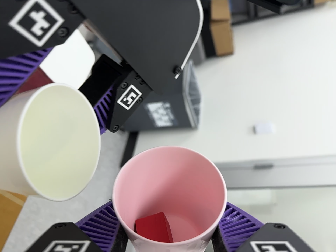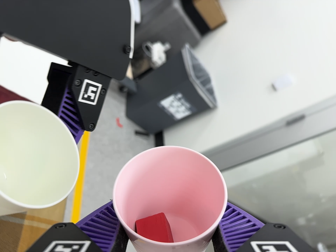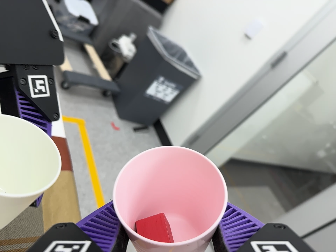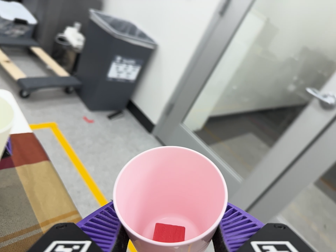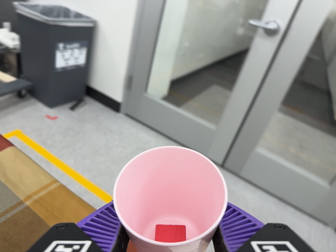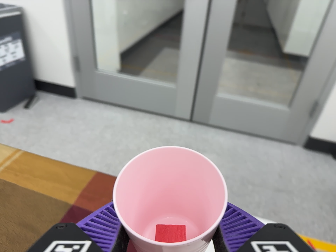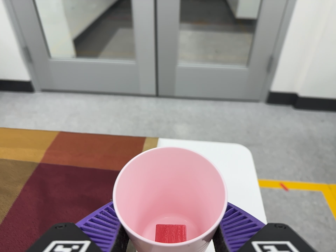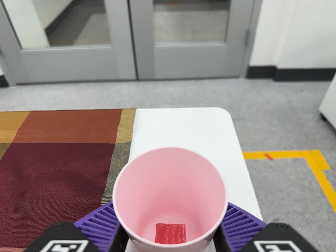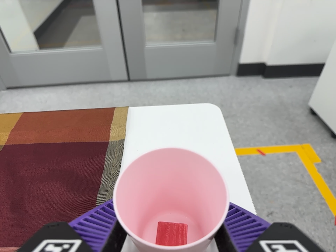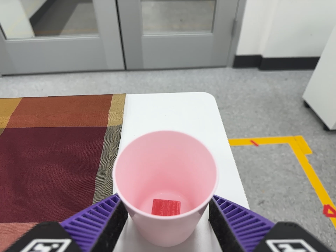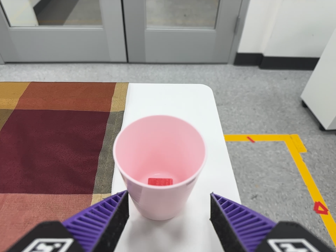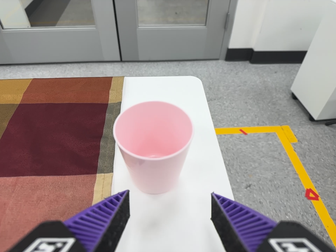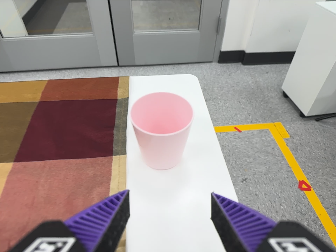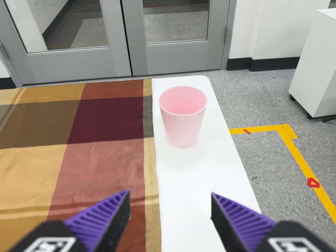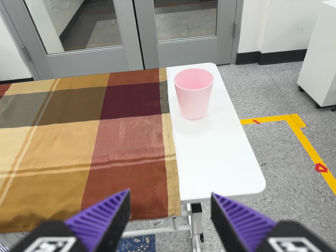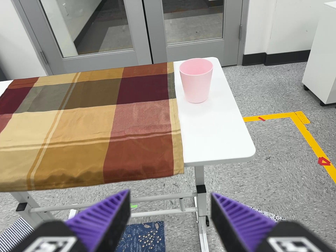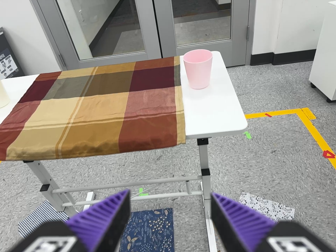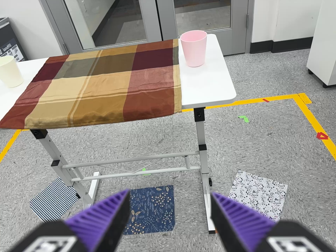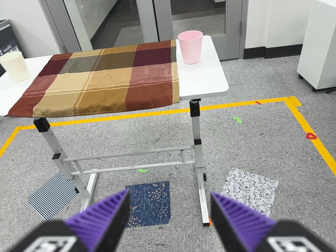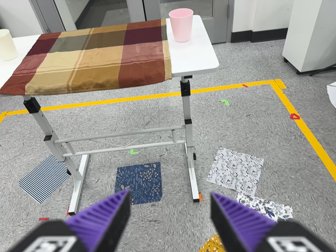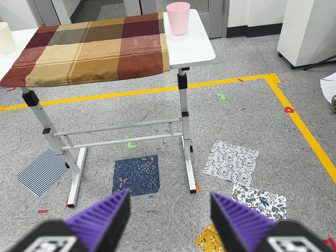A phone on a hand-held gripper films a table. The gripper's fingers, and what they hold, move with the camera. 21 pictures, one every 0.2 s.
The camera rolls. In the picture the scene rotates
counterclockwise.
0.0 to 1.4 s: The scene slides to the left, as the camera pans about 20 degrees to its right. It travels toward the bottom of its view and to its right, about 36 cm, so close, fixed things drift upward. Its aim tips toward the bottom of its view by about 25 degrees, and the scene shifts upward. It rolls about its line of sight by about 105 degrees, and the scene rotates counterclockwise.
1.4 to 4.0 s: The camera travels backward and toward the bottom of its view, about 80 cm, so what stands in front gets smaller.
The film runs backward here.
